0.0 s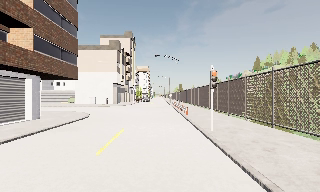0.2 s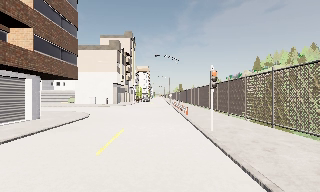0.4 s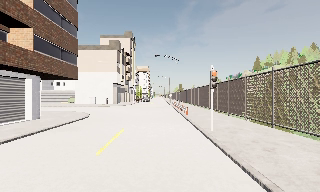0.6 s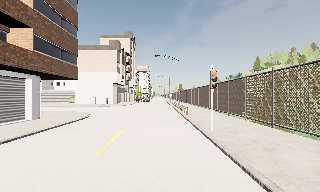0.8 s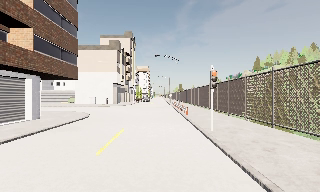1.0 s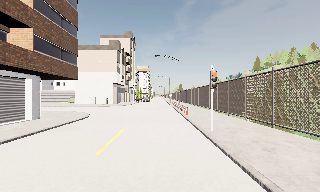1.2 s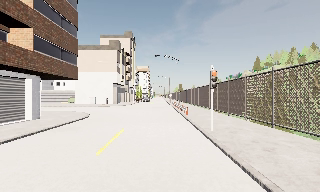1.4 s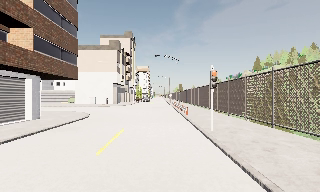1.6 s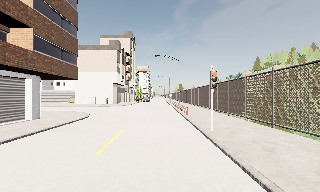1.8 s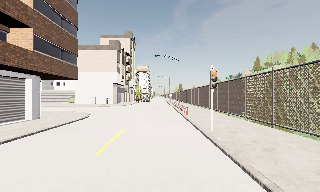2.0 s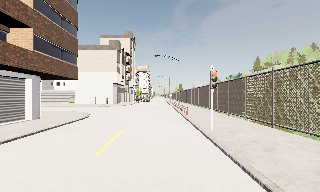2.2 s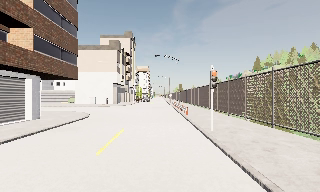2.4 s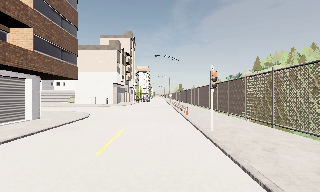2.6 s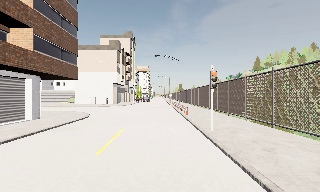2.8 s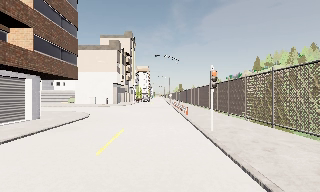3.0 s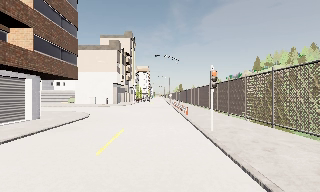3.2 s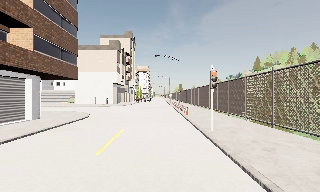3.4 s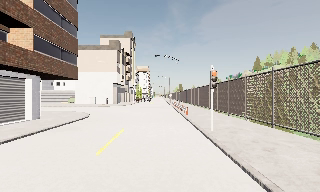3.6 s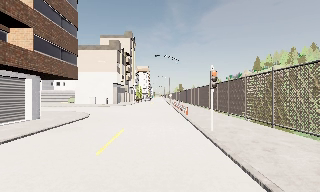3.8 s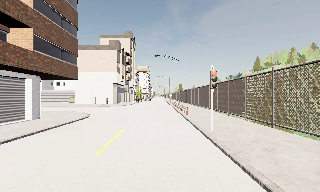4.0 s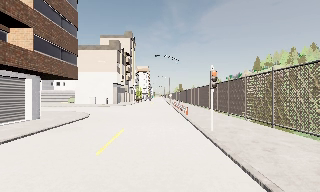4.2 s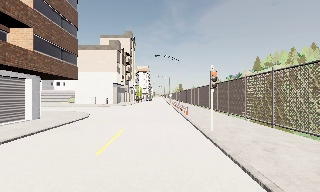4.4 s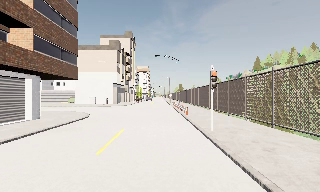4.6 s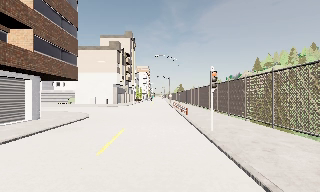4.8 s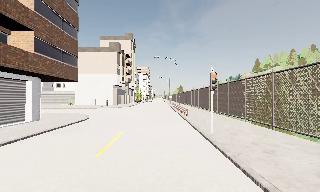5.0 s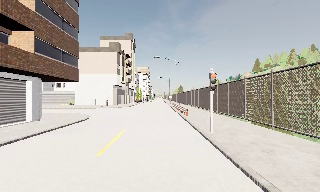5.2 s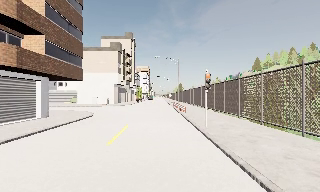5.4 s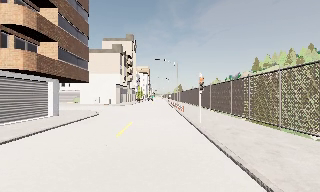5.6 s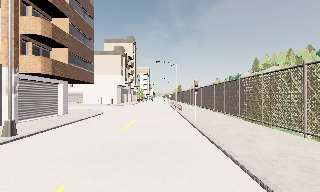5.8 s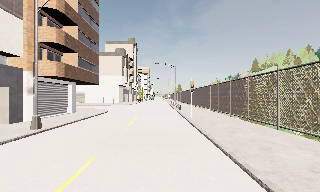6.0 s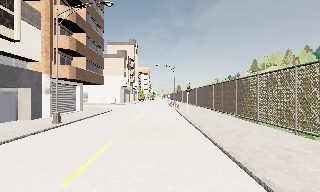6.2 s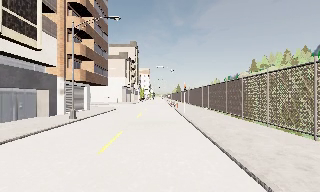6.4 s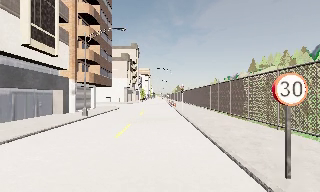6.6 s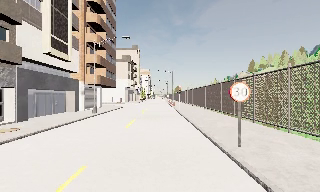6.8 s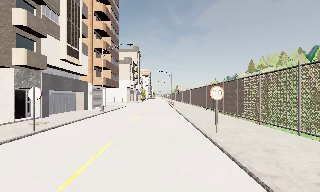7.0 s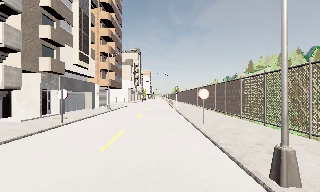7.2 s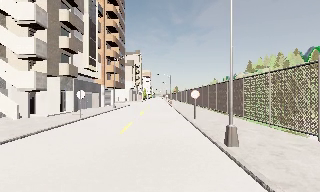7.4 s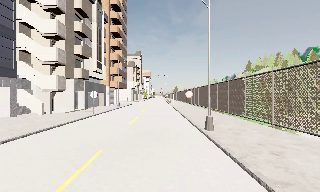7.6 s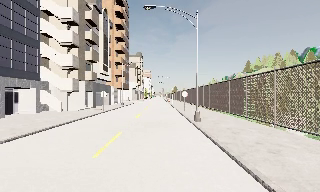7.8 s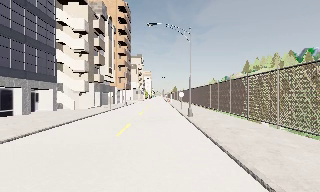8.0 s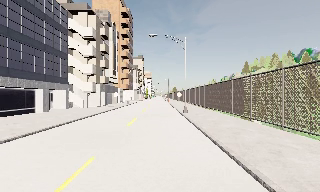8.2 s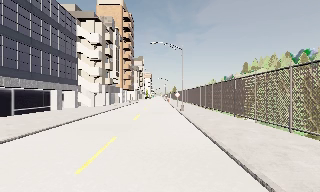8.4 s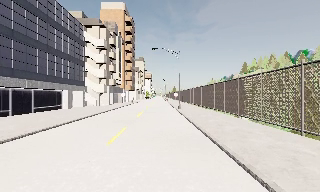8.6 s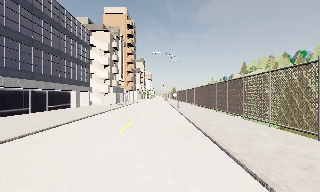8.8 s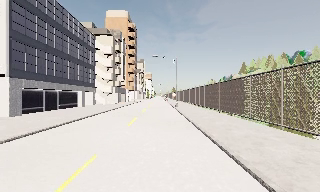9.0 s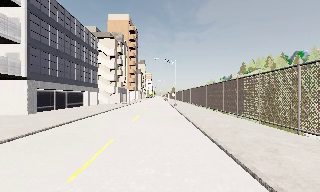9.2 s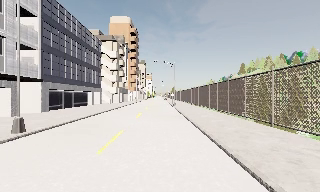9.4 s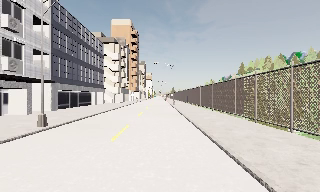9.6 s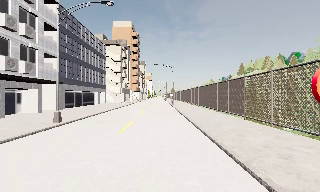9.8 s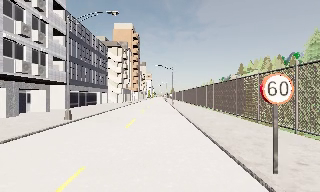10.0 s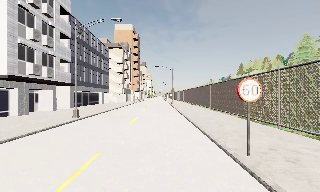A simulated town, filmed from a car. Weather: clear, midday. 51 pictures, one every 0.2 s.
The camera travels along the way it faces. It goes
backward.
0.0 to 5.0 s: The camera keeps its place and its aim.
5.0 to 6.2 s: The camera travels backward, about 9 m, so what stands in front gets smaller. It gains speed.
6.2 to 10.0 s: The camera travels backward, about 40 m, so what stands in front gets smaller.
The film runs backward here.
